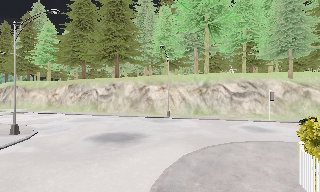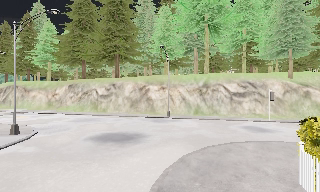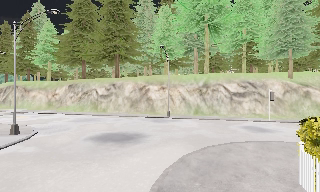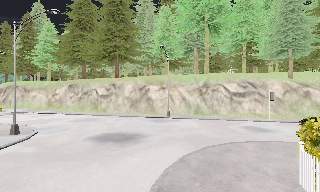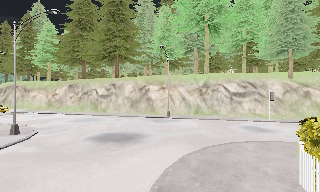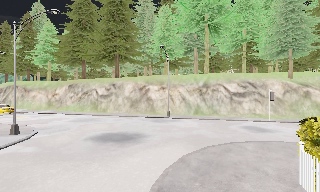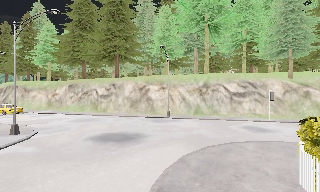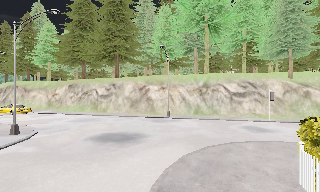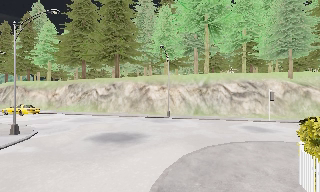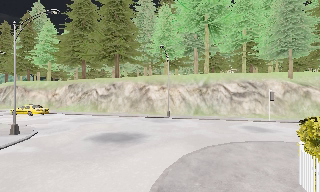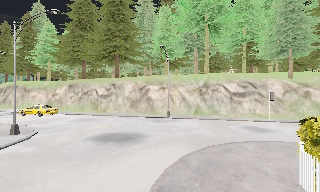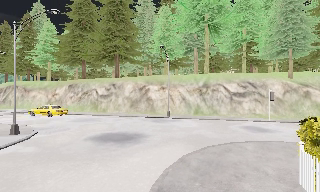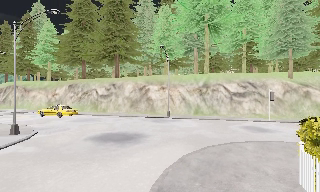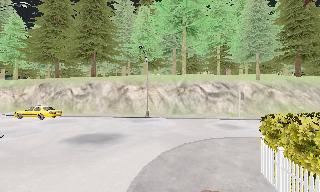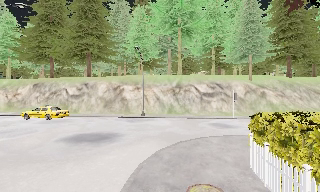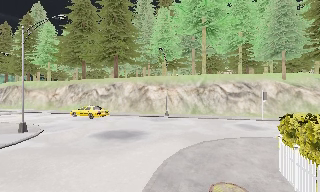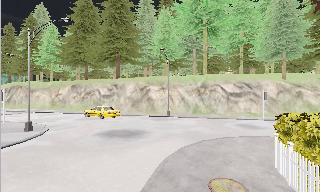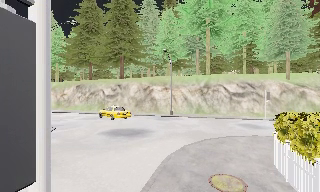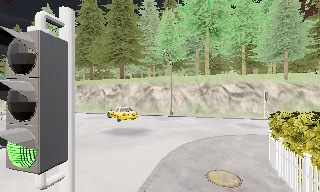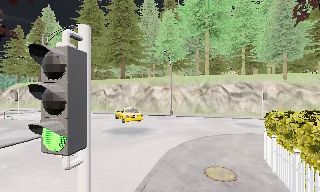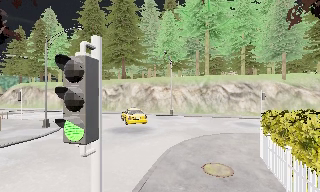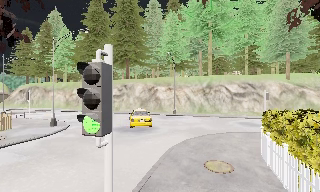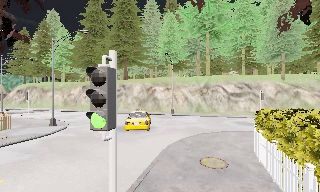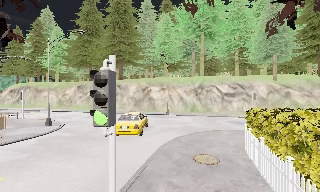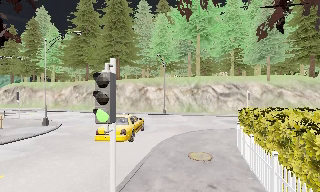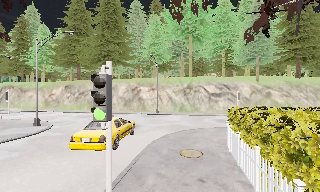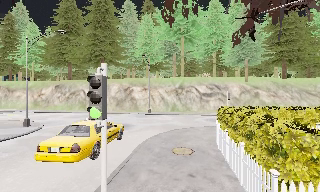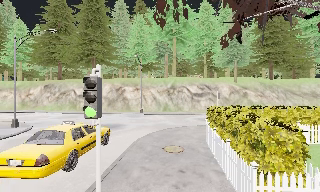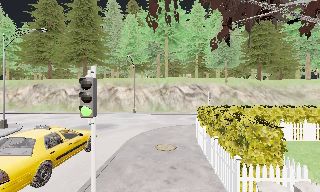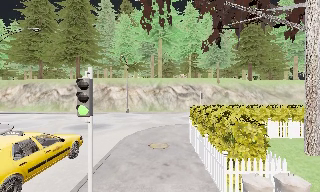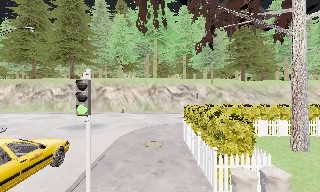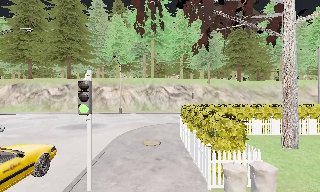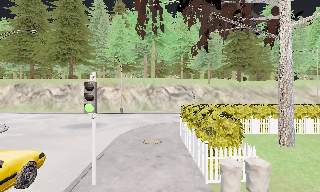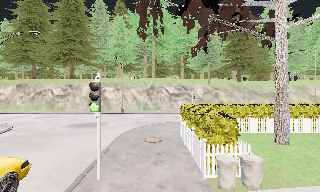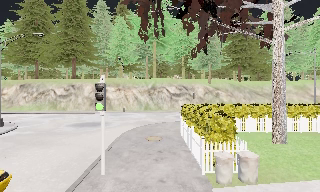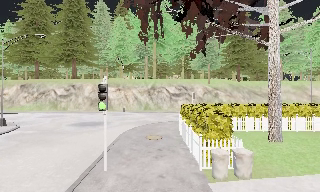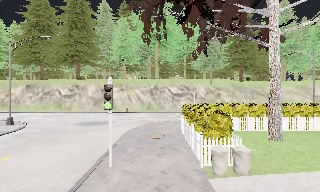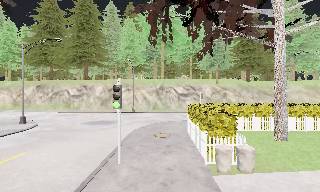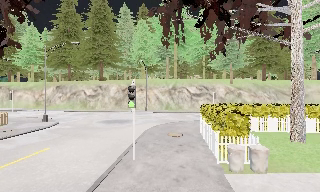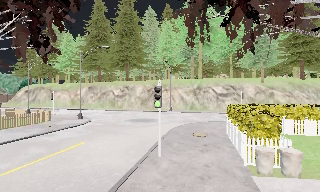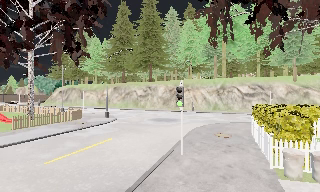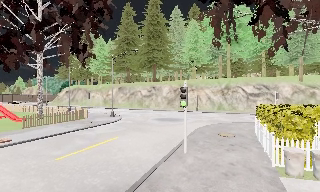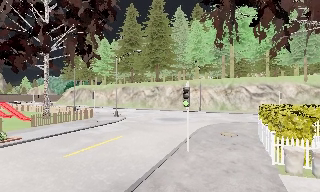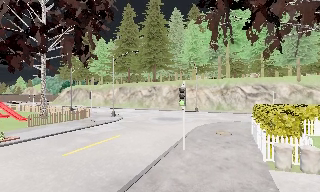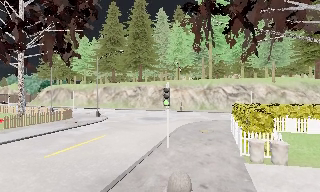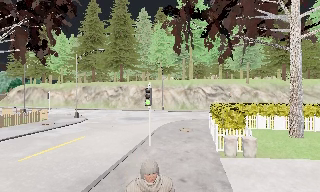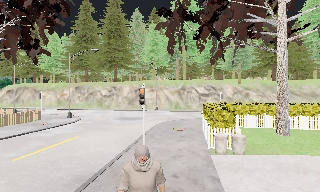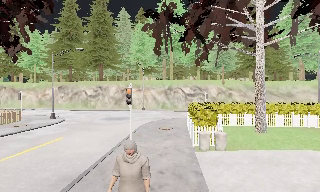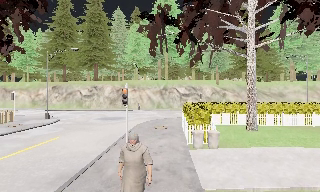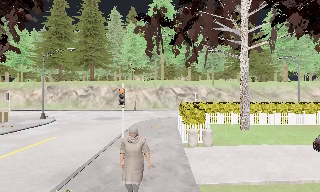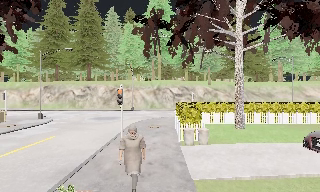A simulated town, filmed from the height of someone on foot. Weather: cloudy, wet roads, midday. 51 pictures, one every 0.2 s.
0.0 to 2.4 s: The camera keeps its place and its aim.
2.4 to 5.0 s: The camera travels backward, about 3.5 m, so what stands in front gets smaller.
5.0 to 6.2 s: The camera swings to its right by about 15 degrees, and the scene slides to the left. It travels backward, about 1.5 m, so what stands in front gets smaller.
6.2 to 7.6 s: The camera travels backward, about 2 m, so what stands in front gets smaller.
7.6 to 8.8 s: The camera swings to its left by about 15 degrees, and the scene slides to the right. It travels backward, about 1.5 m, so what stands in front gets smaller.
8.8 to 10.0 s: The camera pans to its right, which is clockwise from overhead, by about 15 degrees. It travels backward, about 1.5 m, so what stands in front gets smaller.
The film runs backward here.
